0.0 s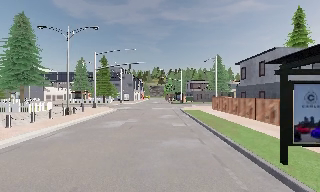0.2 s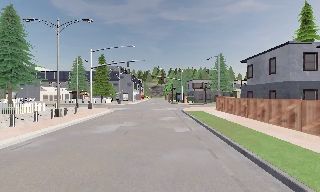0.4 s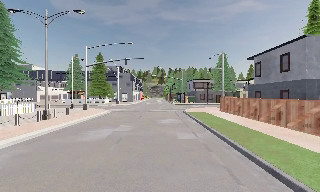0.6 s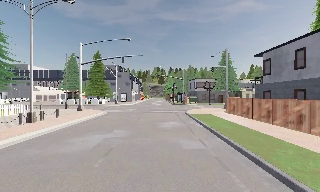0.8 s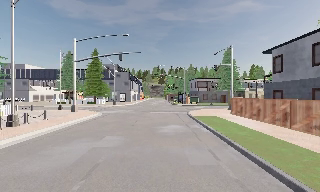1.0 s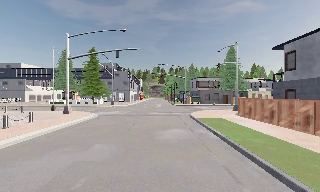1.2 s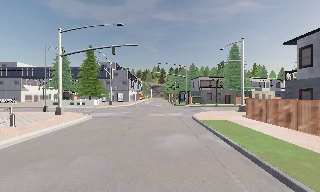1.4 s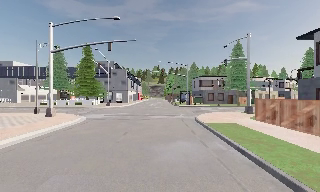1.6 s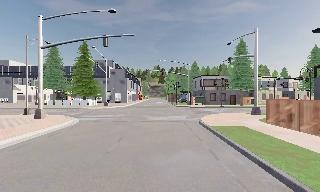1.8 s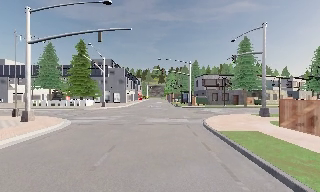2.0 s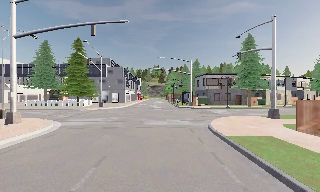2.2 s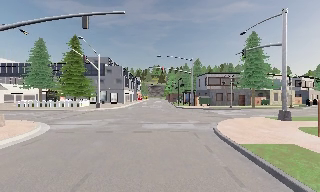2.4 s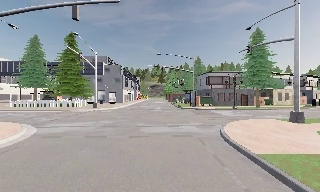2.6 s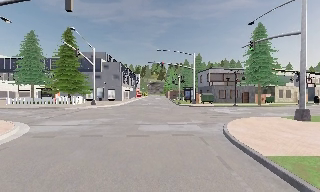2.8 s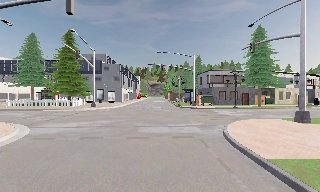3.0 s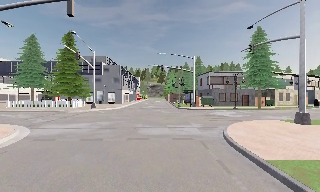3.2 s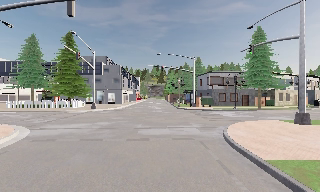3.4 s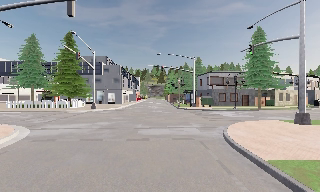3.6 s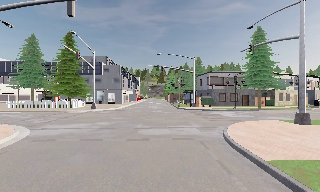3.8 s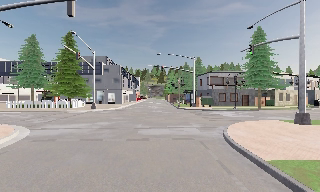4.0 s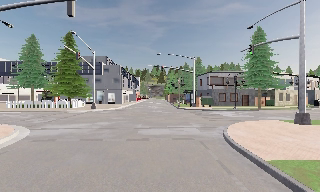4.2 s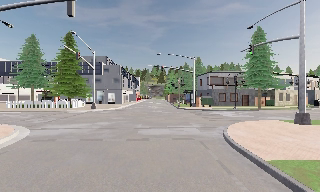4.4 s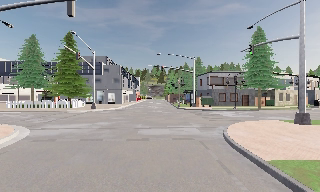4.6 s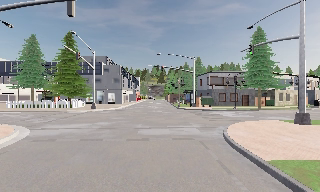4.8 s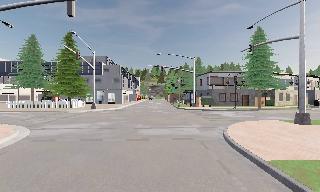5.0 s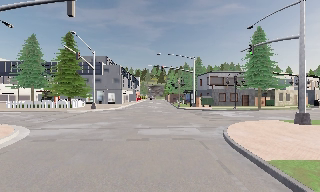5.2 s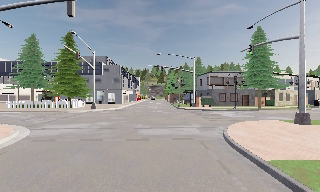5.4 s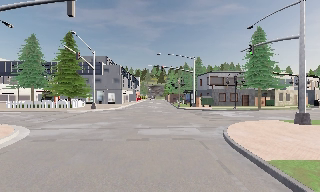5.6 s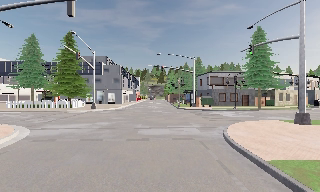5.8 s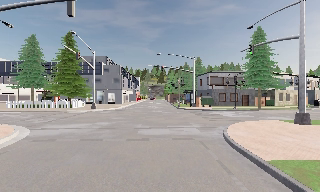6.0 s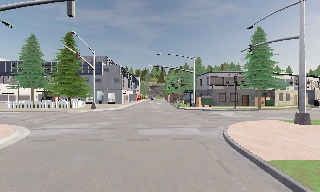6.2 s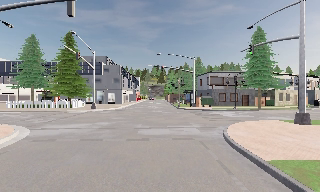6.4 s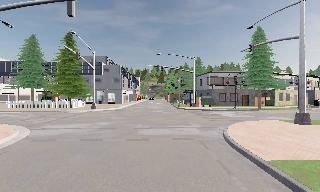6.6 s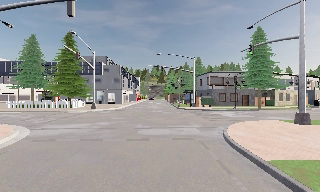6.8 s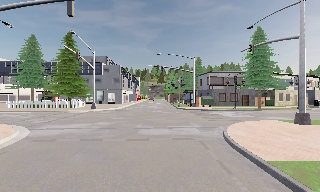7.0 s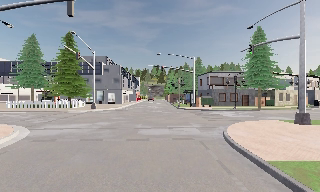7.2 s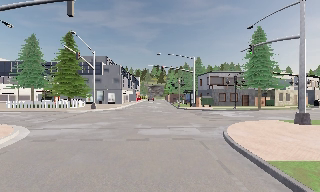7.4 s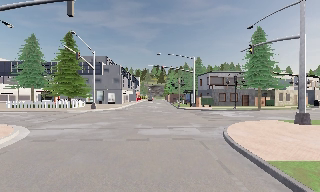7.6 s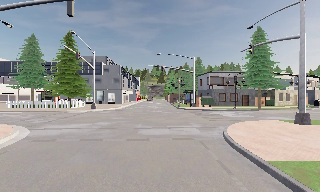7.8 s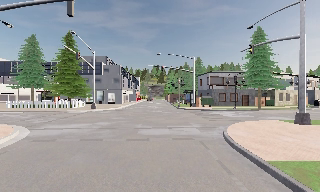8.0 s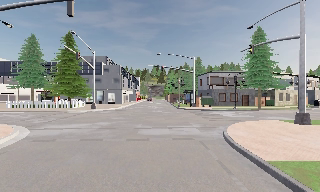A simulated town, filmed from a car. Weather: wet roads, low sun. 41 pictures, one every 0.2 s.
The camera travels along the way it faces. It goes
forward.
0.0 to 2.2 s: The camera travels forward, about 14 m, so what stands in front looms larger.
2.2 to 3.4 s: The camera travels forward, about 1.5 m, so what stands in front looms larger. It loses speed.
3.4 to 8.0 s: The camera keeps its place and its aim.
The film runs forward here.
